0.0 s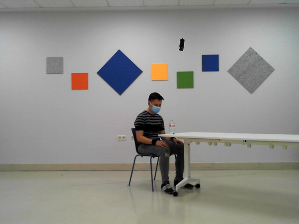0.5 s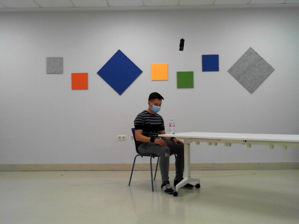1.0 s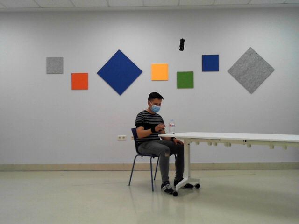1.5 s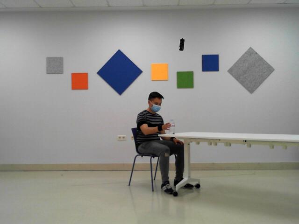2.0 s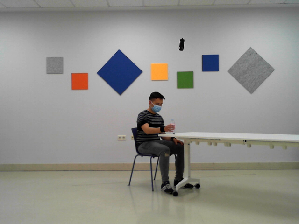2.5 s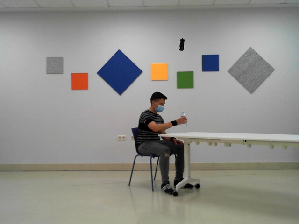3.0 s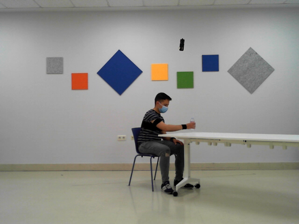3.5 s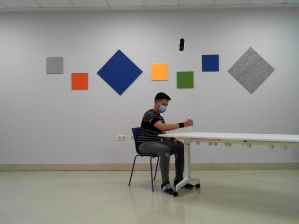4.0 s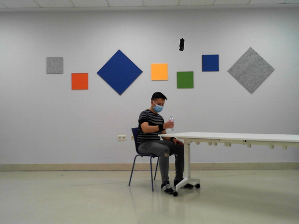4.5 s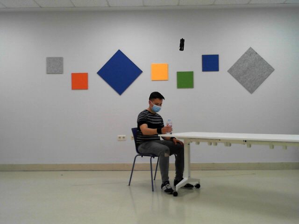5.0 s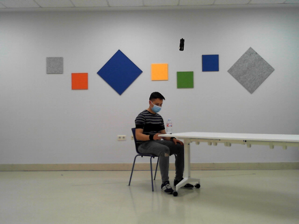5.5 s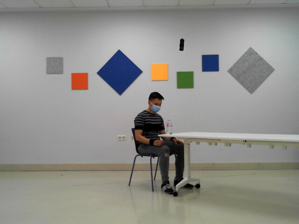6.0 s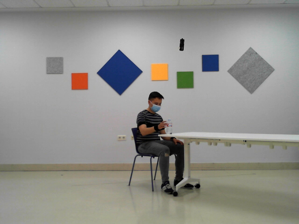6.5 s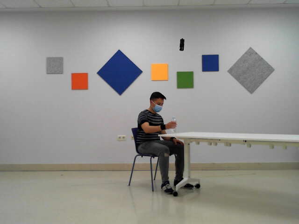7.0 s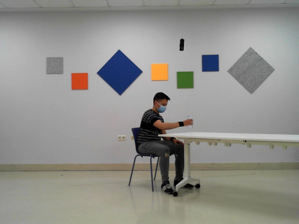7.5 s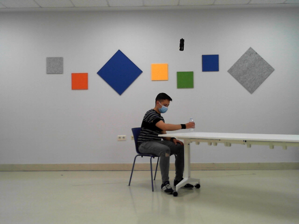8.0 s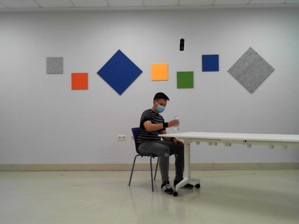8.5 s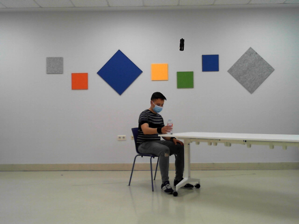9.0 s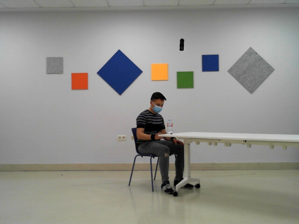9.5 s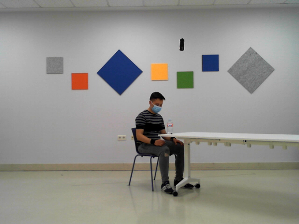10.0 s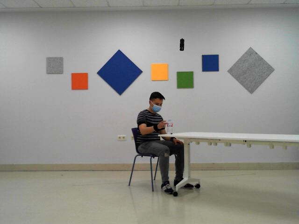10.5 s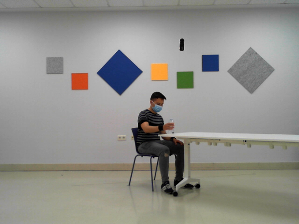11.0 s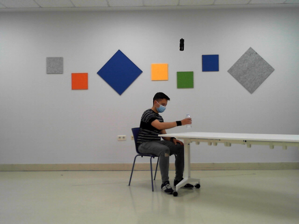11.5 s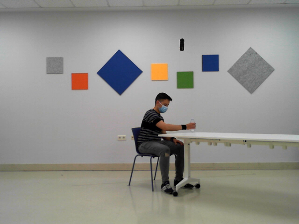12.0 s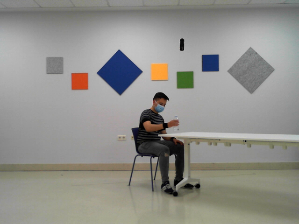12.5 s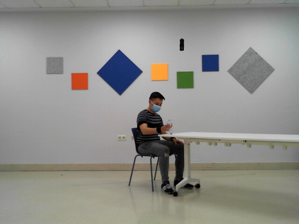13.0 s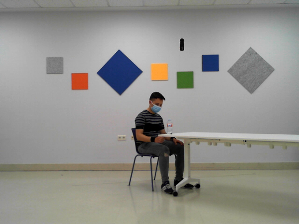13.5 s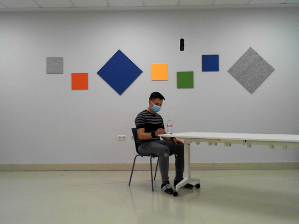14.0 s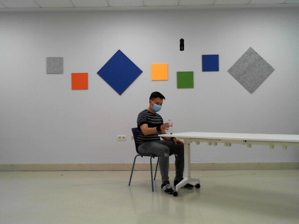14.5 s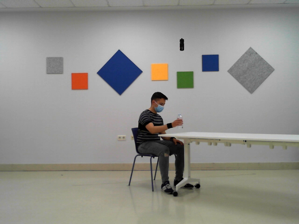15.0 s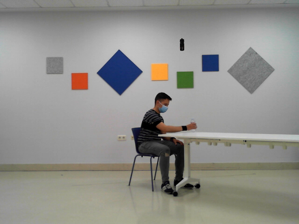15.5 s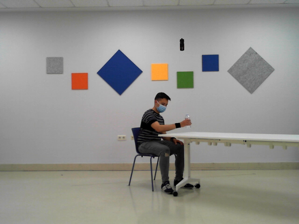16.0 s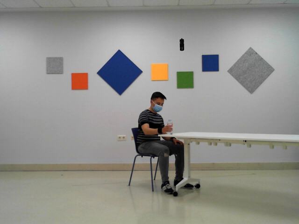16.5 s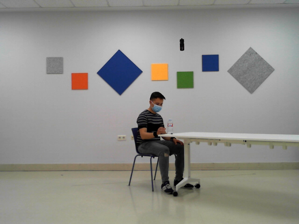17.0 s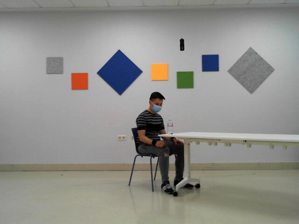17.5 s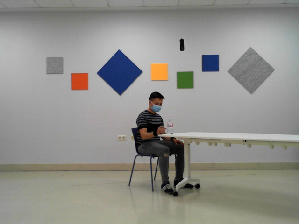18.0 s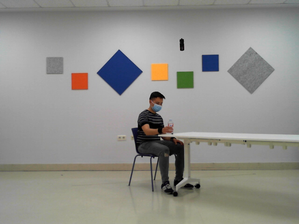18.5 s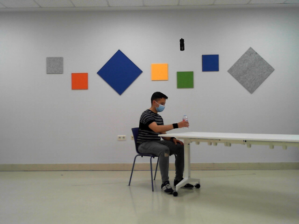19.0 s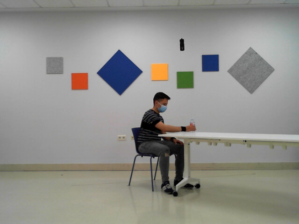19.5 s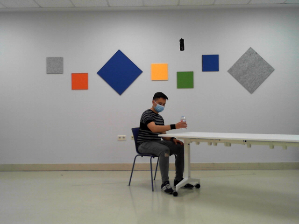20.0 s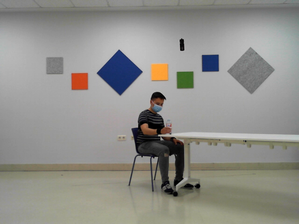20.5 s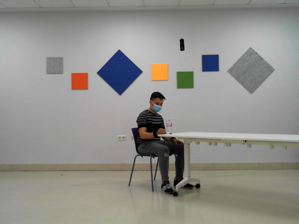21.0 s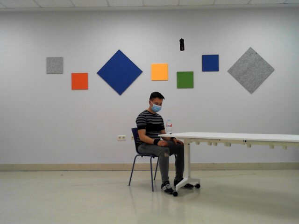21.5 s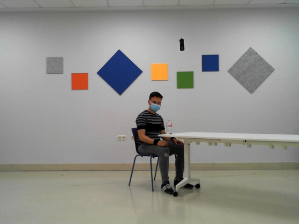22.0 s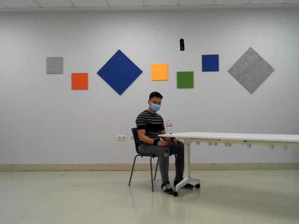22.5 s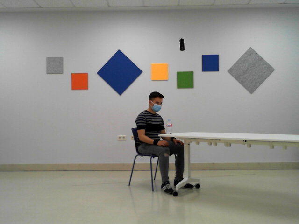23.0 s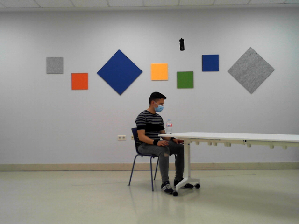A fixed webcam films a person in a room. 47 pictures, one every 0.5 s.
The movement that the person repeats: Move a bottle from side to side, right hand.
